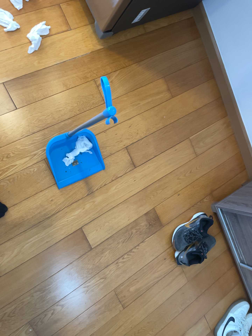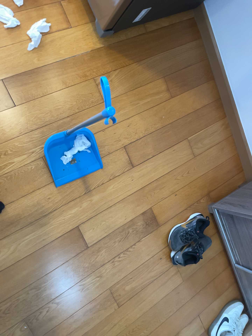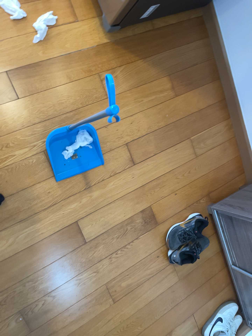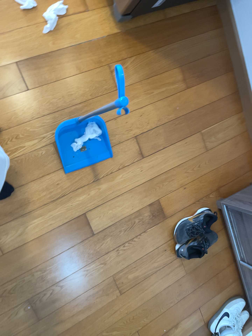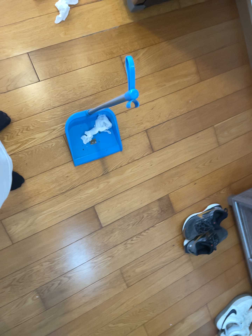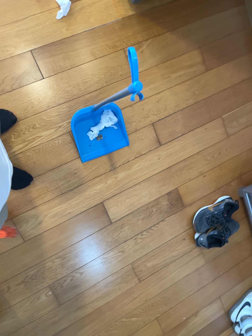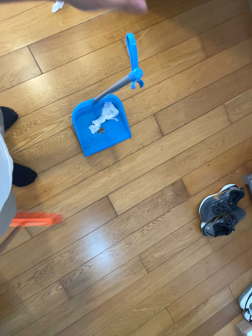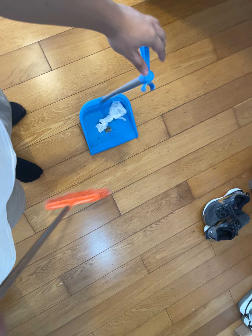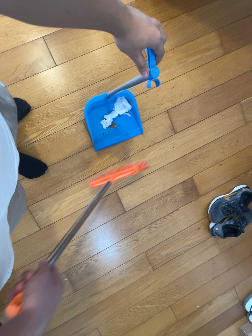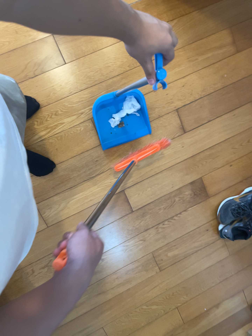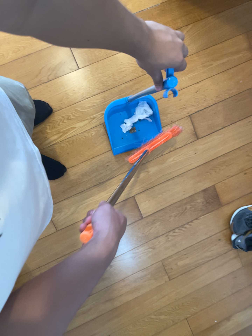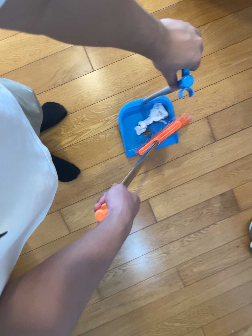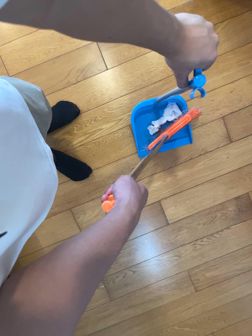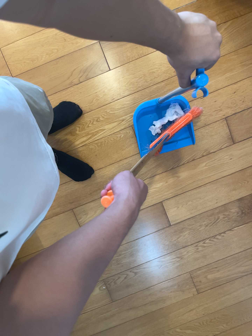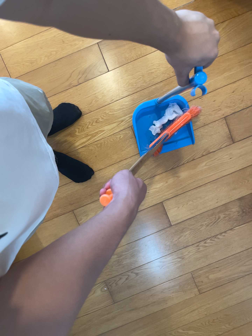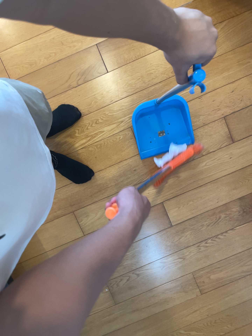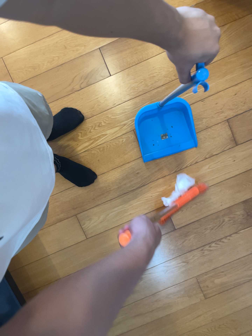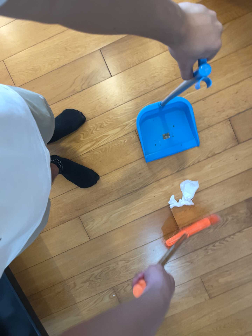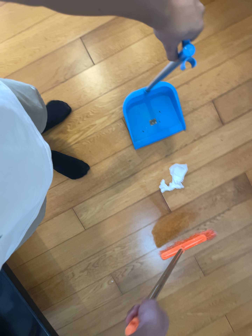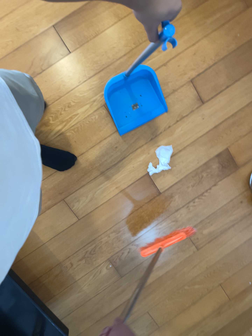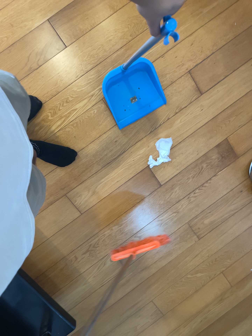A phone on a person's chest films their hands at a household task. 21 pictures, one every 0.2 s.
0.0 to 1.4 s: The camera shifts only a little, or ends up much as it began.
1.4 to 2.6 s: The scene slides to the right, as the camera pans about 15 degrees to its left. It travels forward, about 9 cm, so what stands in front looms larger.
2.6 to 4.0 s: The camera rolls about its line of sight by about 15 degrees, and the scene rotates counterclockwise.
The film runs backward here.
